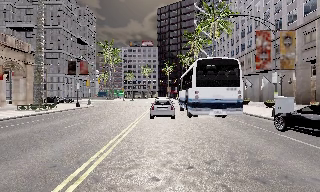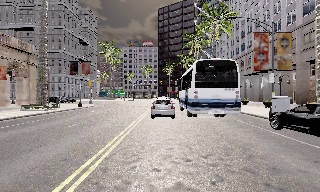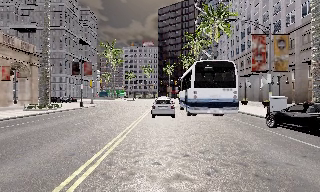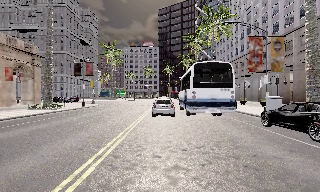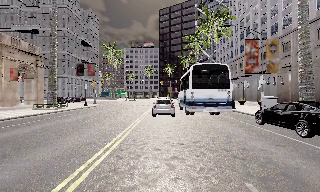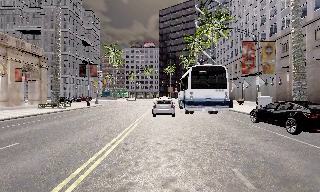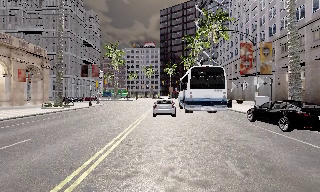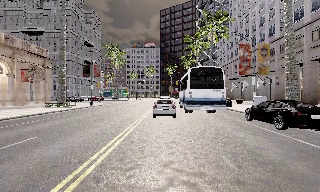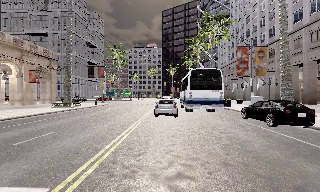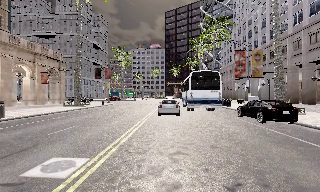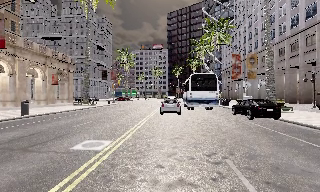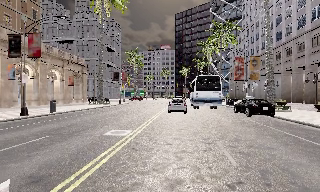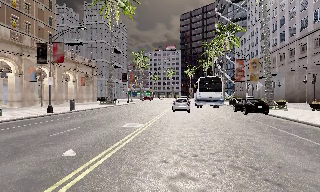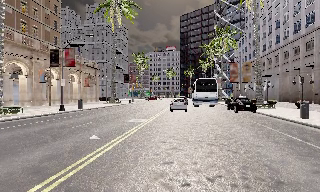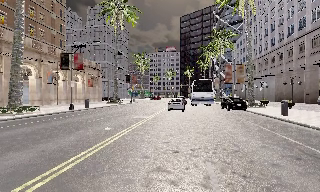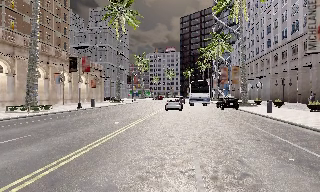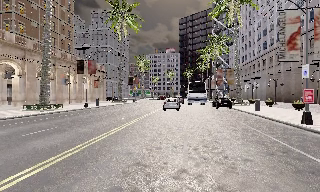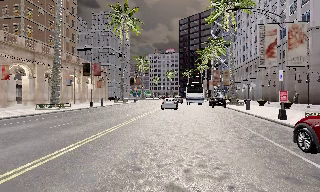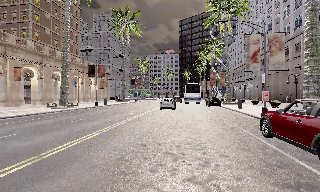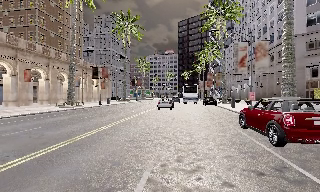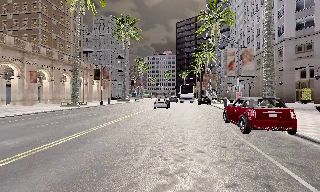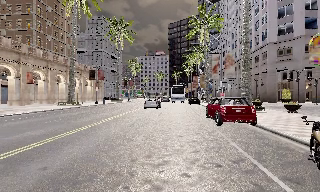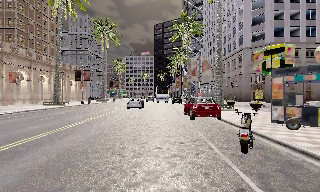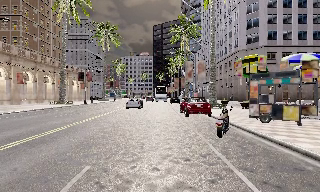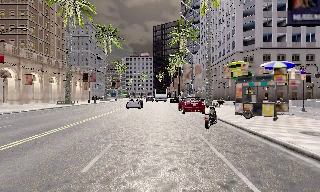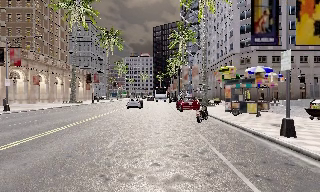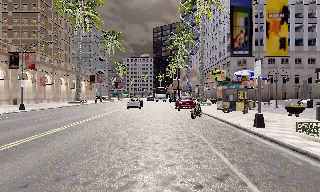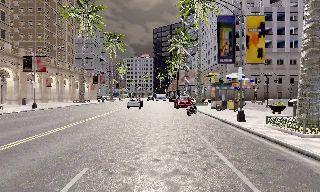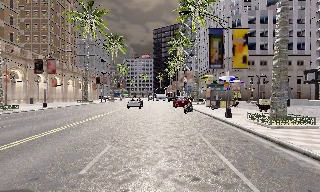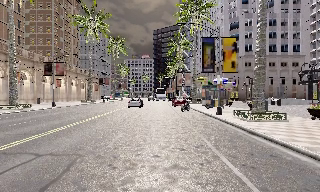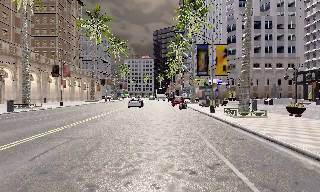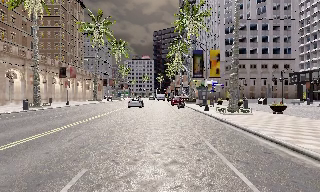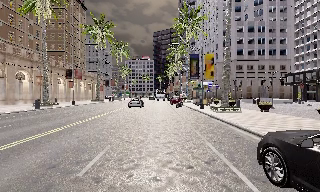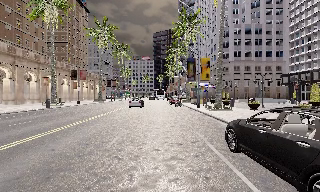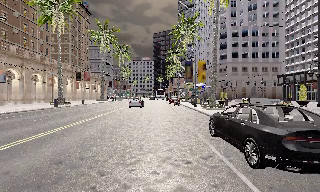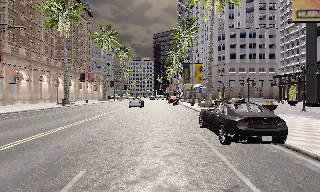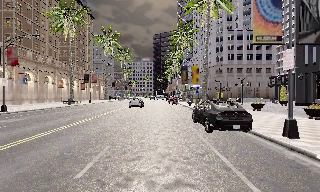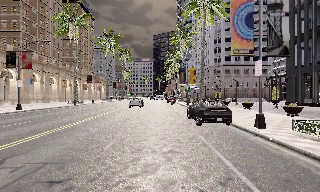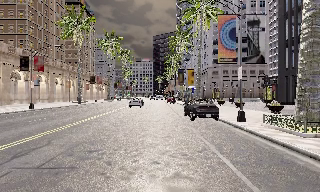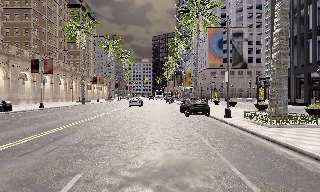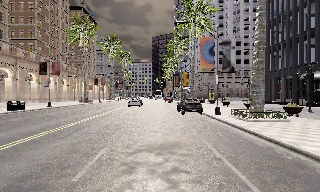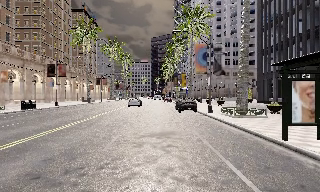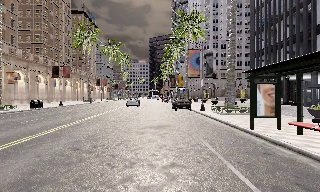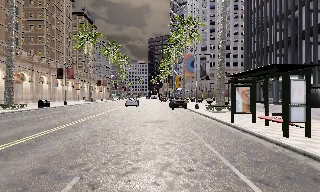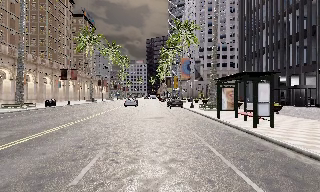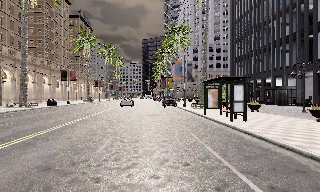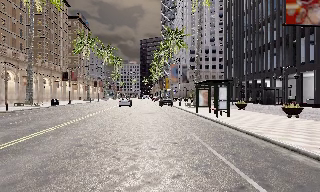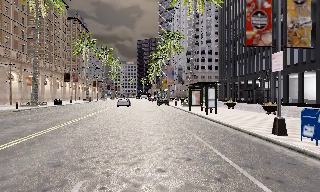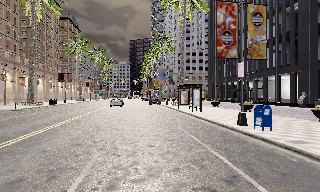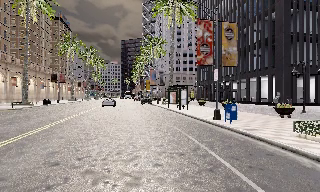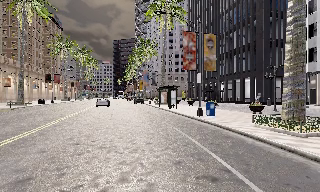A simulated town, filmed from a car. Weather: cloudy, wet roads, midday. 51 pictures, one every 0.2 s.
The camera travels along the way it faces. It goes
backward.
0.0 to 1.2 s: The camera travels backward, about 3 m, so what stands in front gets smaller.
1.2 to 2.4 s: The camera travels backward, about 8 m, so what stands in front gets smaller. It gains speed.
2.4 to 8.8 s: The camera pans to its right, which is clockwise from overhead, by about 10 degrees. It travels backward, about 60 m, so what stands in front gets smaller.
8.8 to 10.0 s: The camera pans to its right, which is clockwise from overhead, by about 10 degrees. It travels backward, about 11 m, so what stands in front gets smaller.
The film runs backward here.
